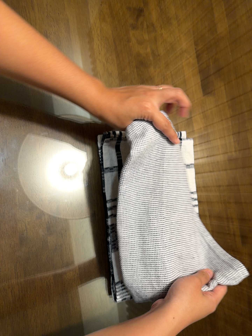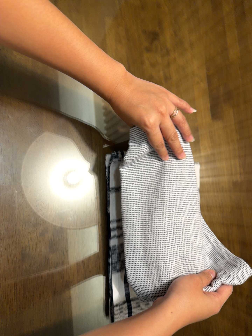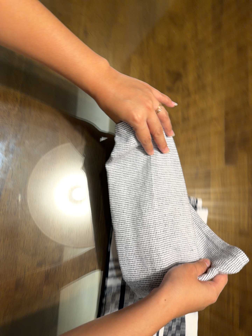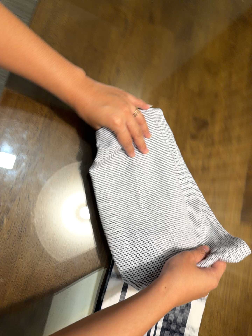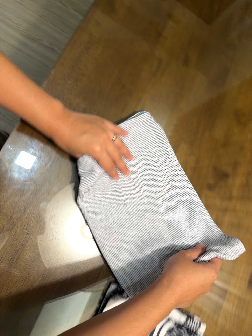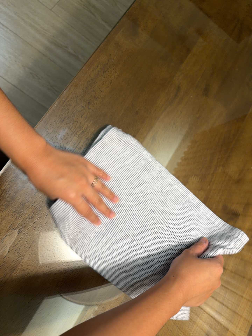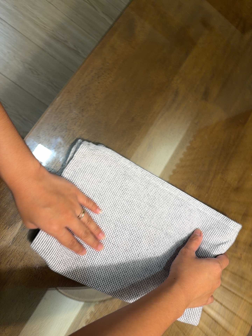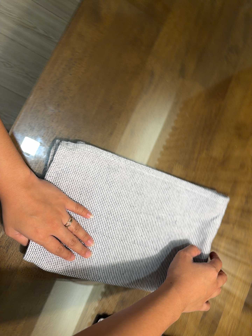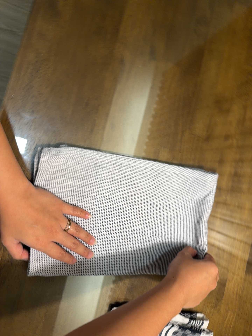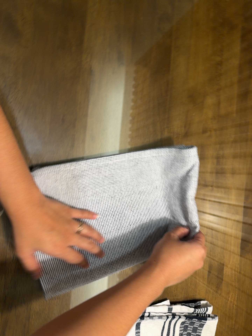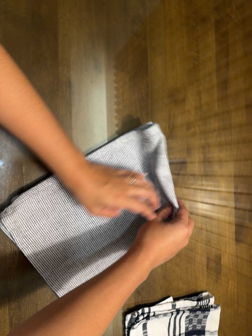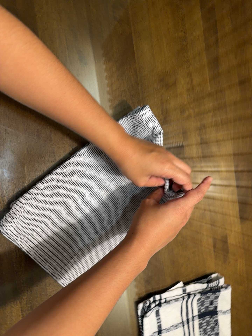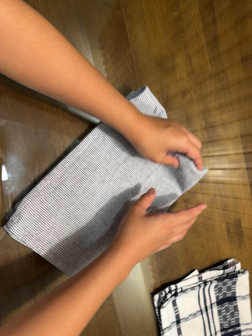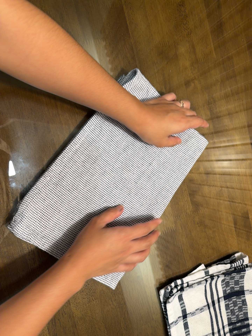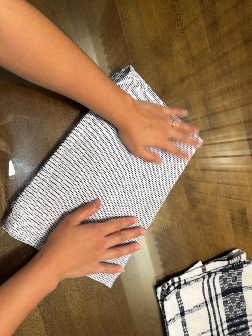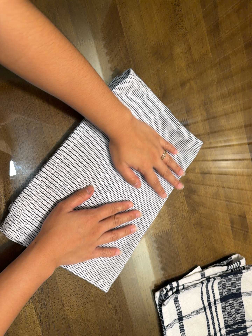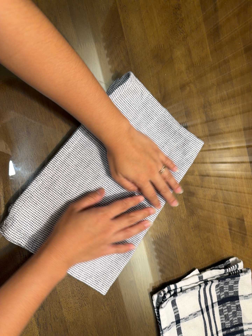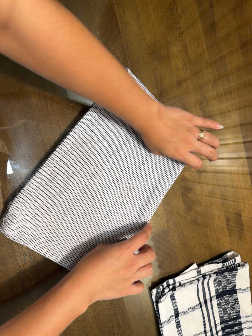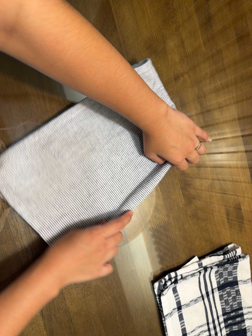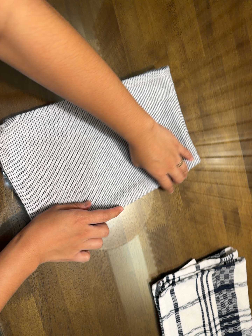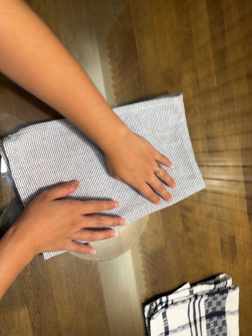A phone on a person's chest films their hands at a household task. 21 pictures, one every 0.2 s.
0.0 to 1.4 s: The scene slides to the right, as the camera pans about 10 degrees to its left. It travels toward the top of its view, about 26 cm, so close, fixed things drift downward. It rolls about its line of sight by about 30 degrees, and the scene rotates clockwise.
1.4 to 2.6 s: The camera travels toward the top of its view, about 9 cm. Its aim tips toward the bottom of its view by about 15 degrees. It rolls about its line of sight by about 40 degrees, and the scene rotates counterclockwise.
2.6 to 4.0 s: The camera shifts only a little, or ends up much as it began.
The film runs backward here.
